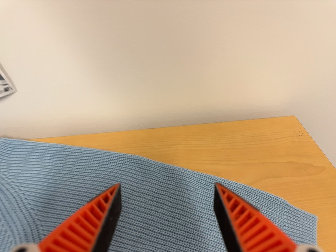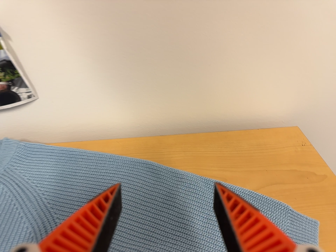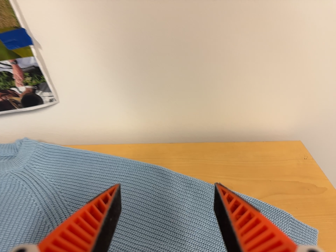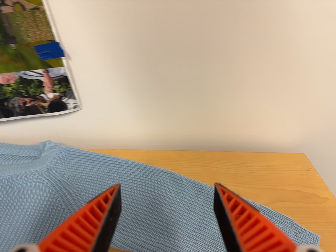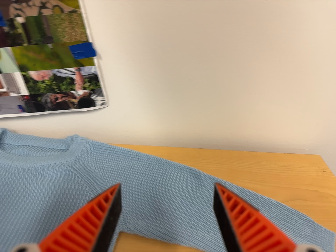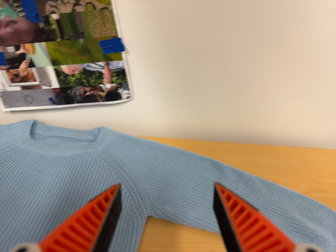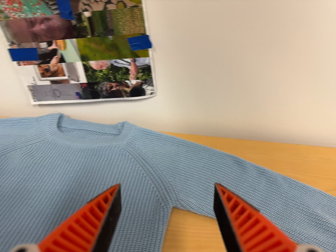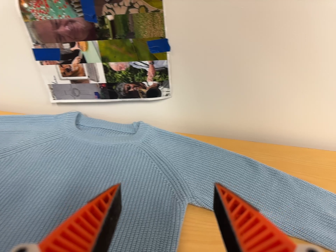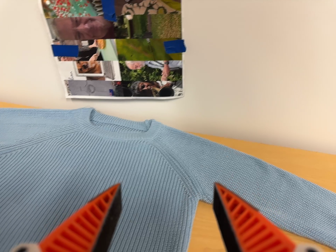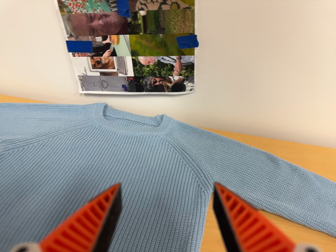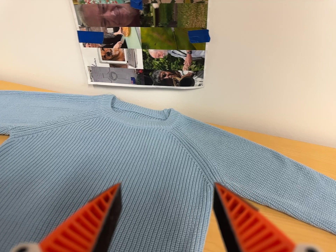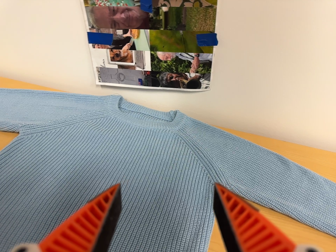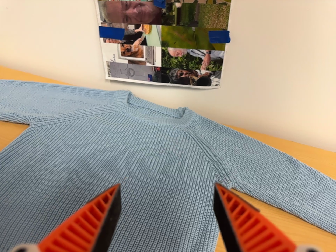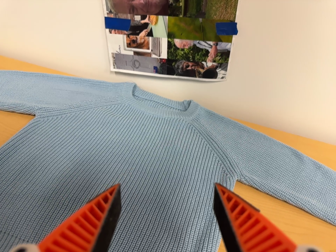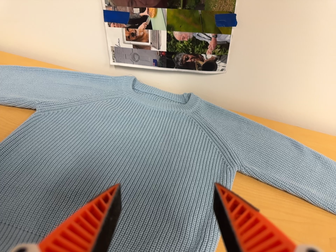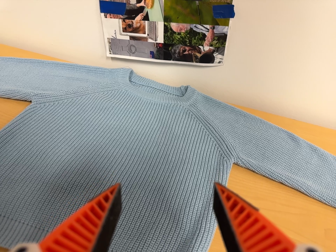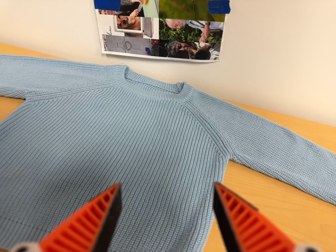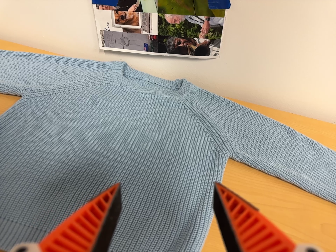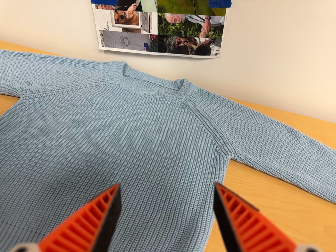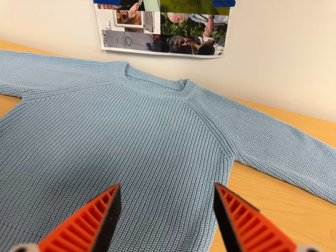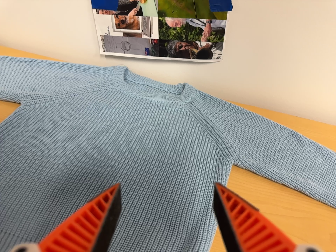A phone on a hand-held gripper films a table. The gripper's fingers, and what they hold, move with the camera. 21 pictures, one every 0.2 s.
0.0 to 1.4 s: The camera travels backward and to its left, about 22 cm, so what stands in front gets smaller. Its aim tips toward the top of its view by about 10 degrees. It rolls about its line of sight by about 10 degrees, and the scene rotates clockwise.
1.4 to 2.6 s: The camera travels to its left, about 8 cm, so close, fixed things drift to the right. It rolls about its line of sight by about 10 degrees, and the scene rotates clockwise.
2.6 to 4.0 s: The camera shifts only a little, or ends up much as it began.
The film runs forward here.
